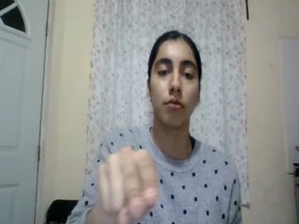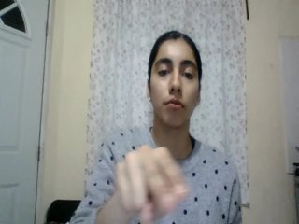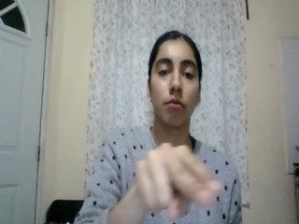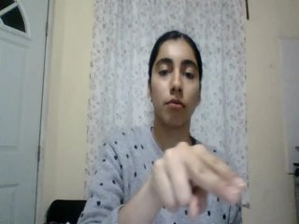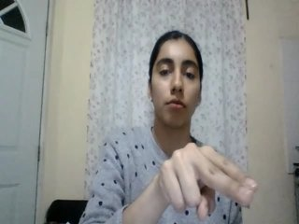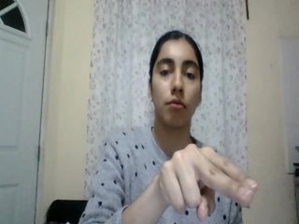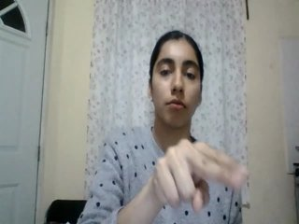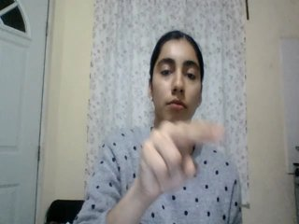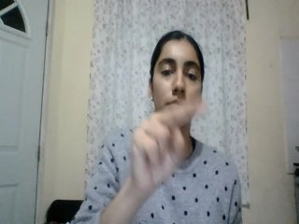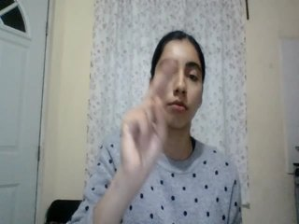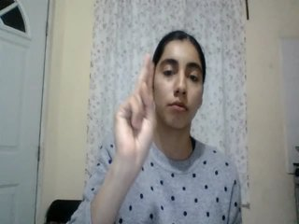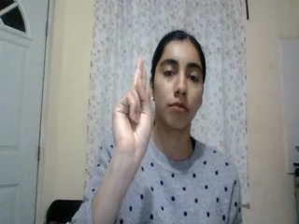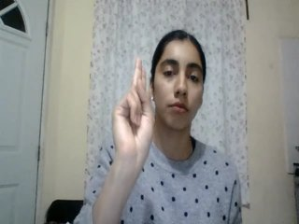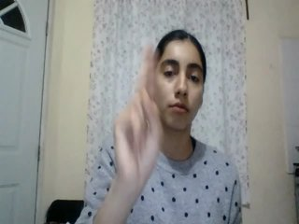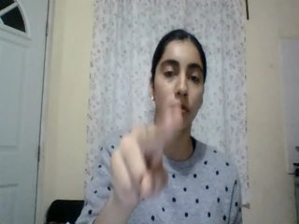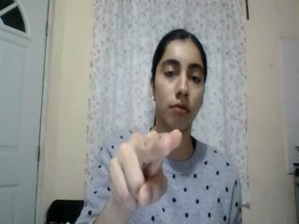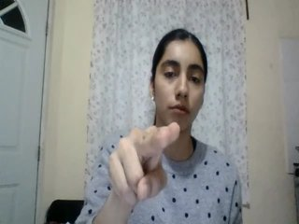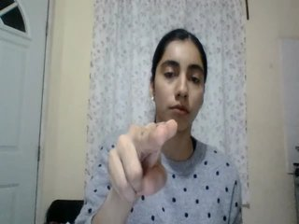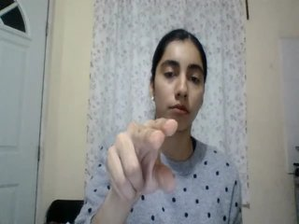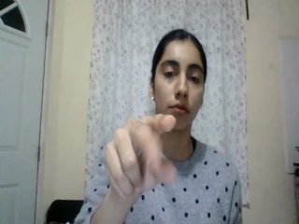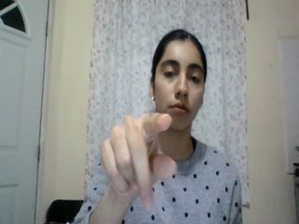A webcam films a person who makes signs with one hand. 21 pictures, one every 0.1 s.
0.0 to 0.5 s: Pointing with two fingers.
0.6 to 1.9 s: Click with two fingers.
